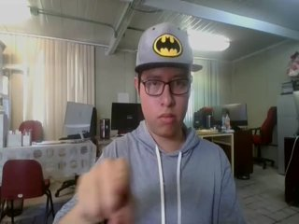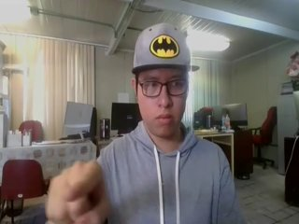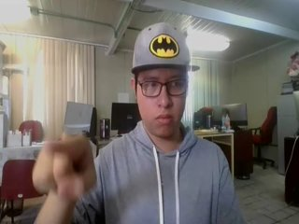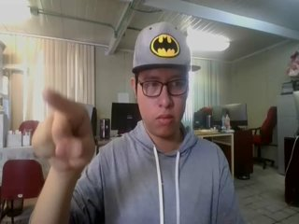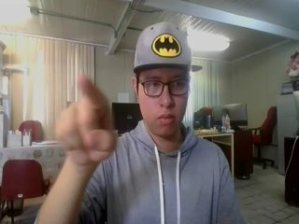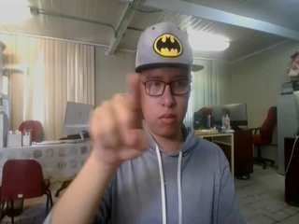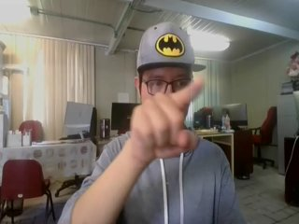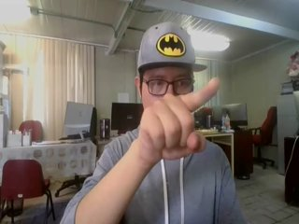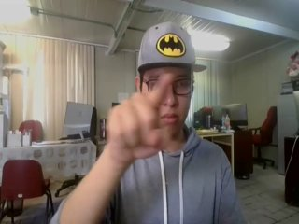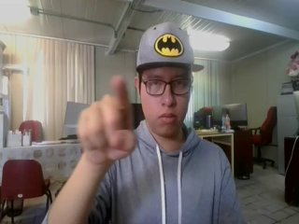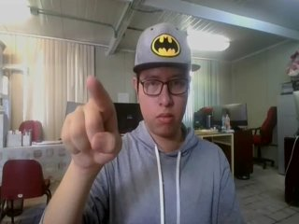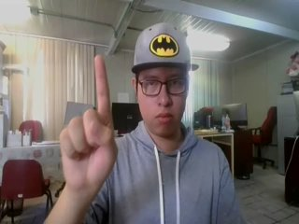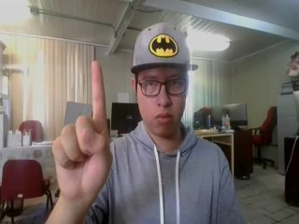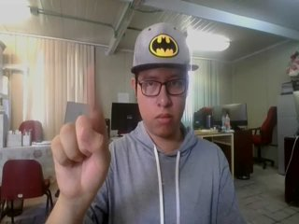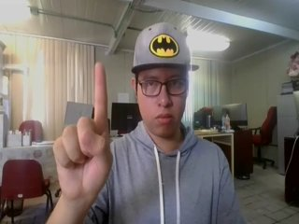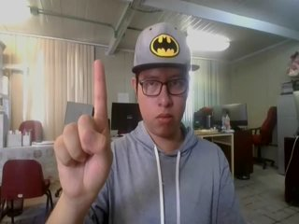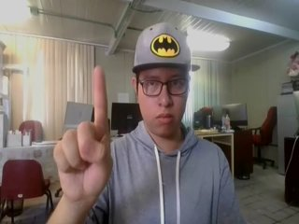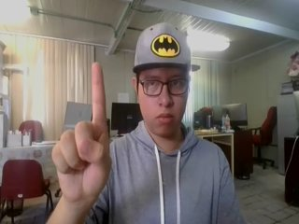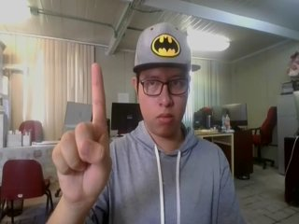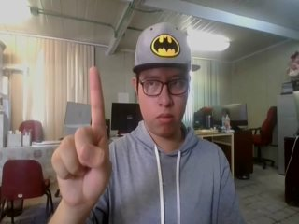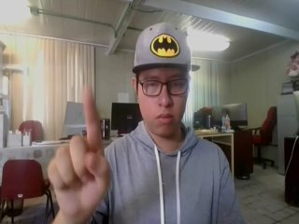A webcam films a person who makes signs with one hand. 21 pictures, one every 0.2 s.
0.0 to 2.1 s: Pointing with one finger.
2.2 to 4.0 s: Double click with one finger.
